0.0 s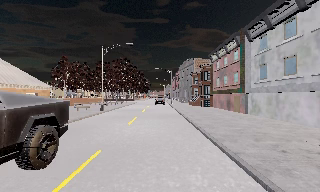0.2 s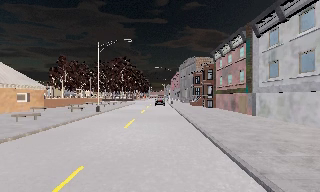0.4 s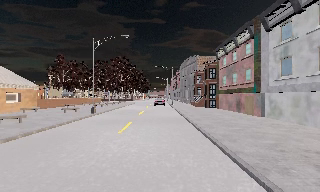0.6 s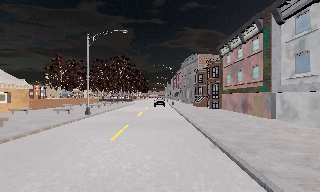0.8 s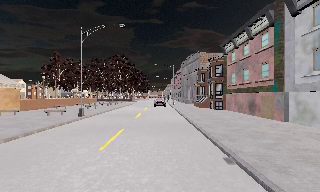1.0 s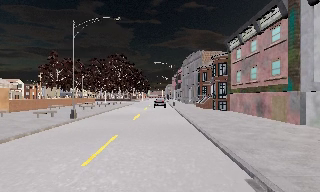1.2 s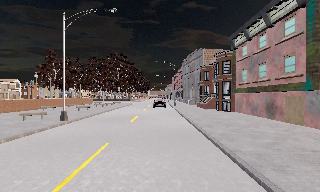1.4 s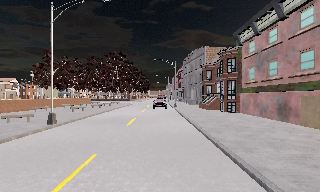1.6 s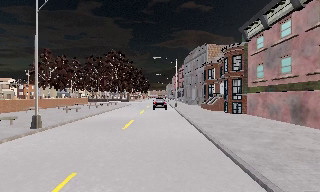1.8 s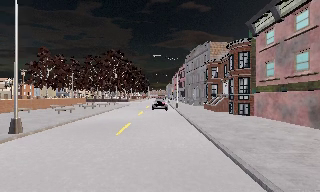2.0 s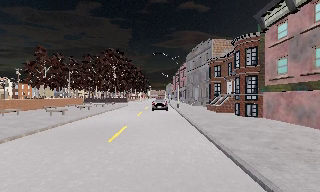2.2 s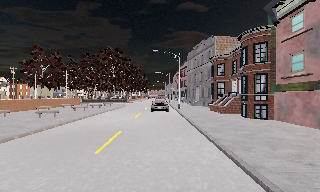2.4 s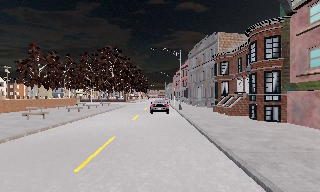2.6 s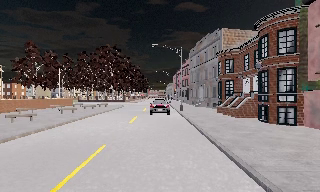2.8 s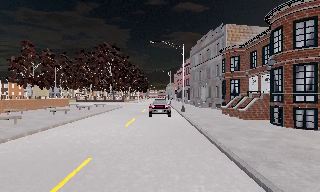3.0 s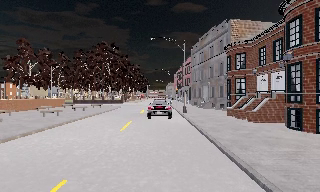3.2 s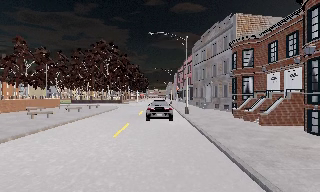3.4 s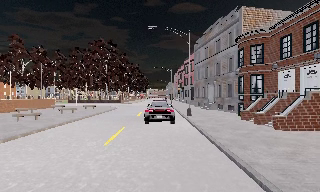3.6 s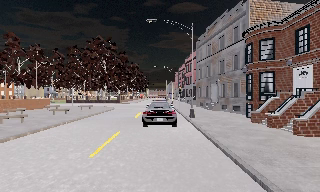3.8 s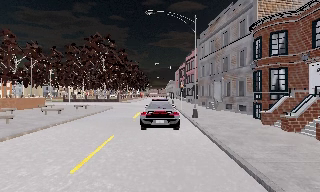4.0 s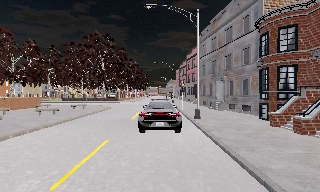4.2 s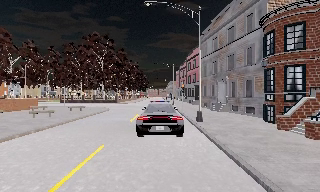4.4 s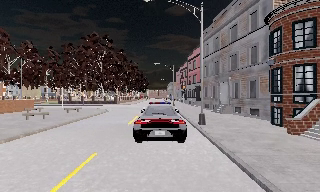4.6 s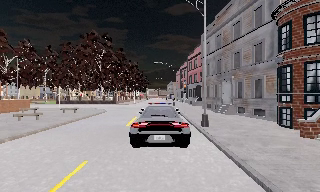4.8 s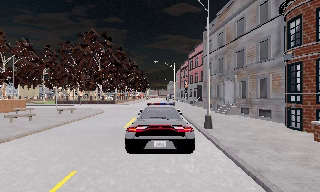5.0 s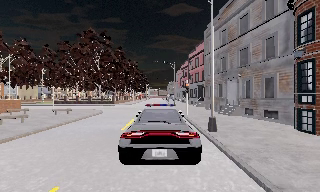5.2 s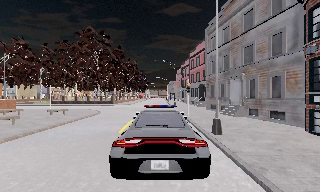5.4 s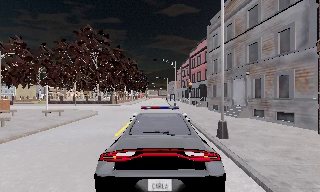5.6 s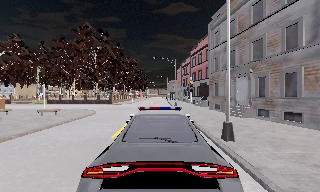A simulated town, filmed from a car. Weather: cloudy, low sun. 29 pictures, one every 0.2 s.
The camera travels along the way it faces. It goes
forward.
0.0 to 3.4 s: The camera travels forward, about 20 m, so what stands in front looms larger.
3.4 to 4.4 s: The camera travels forward, about 4 m, so what stands in front looms larger. It loses speed.
4.4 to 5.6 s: The camera travels forward, about 3.5 m, so what stands in front looms larger.
The film runs forward here.
